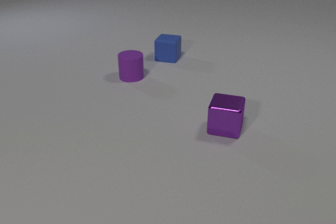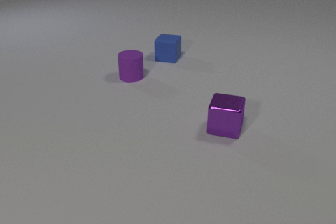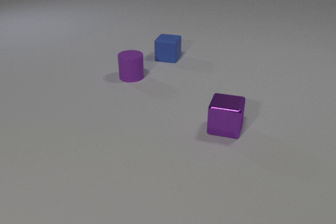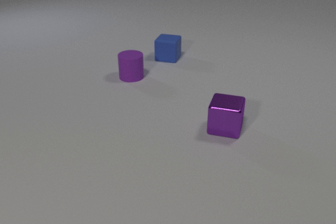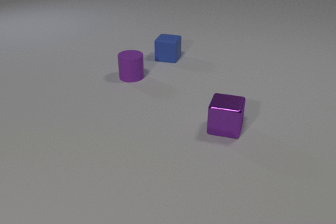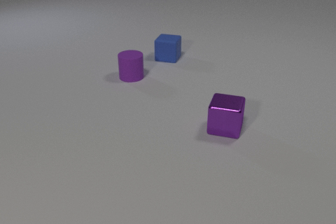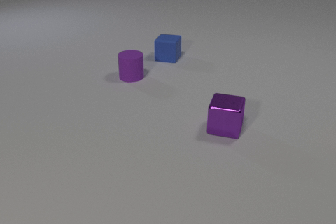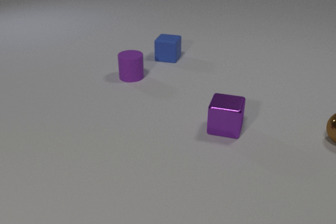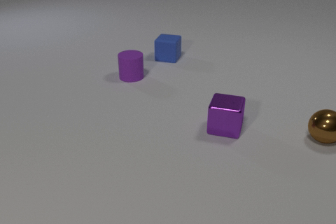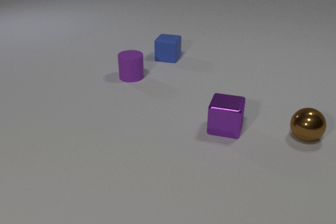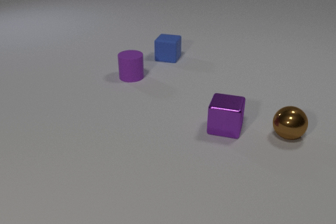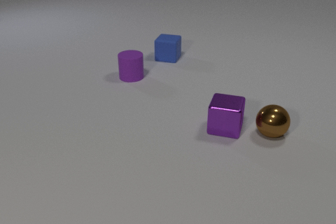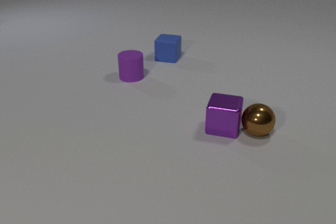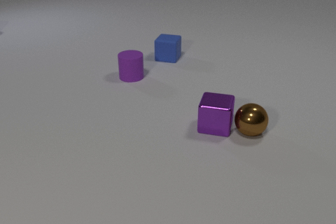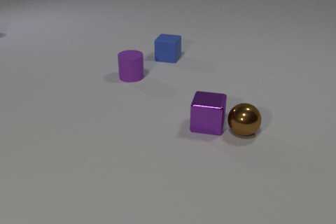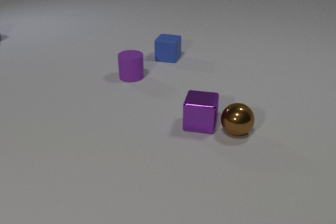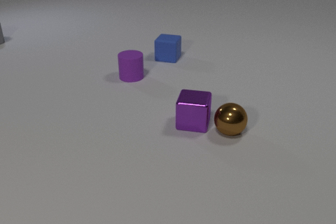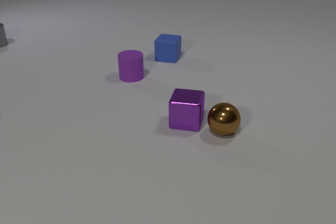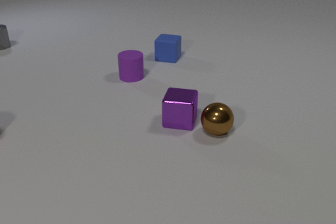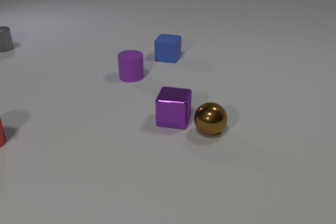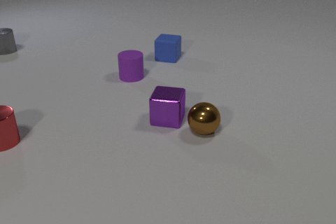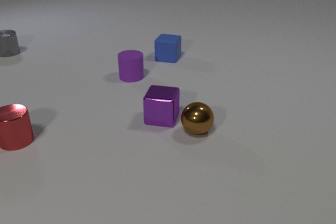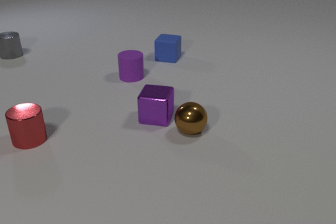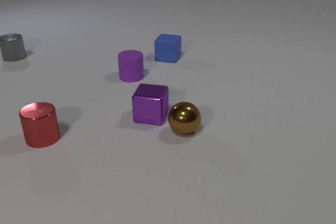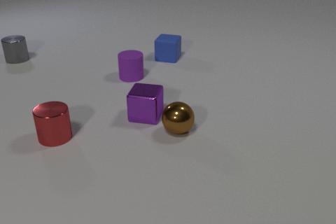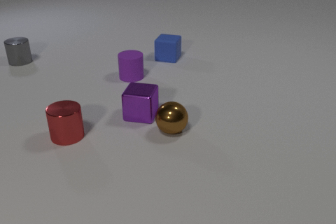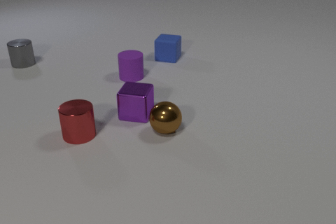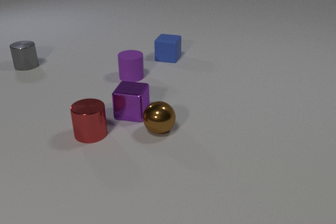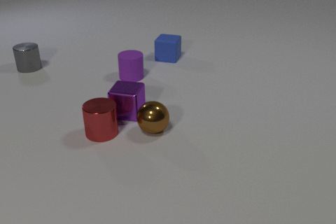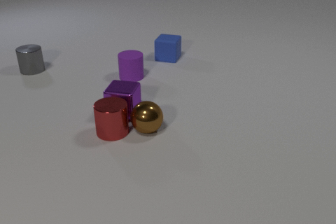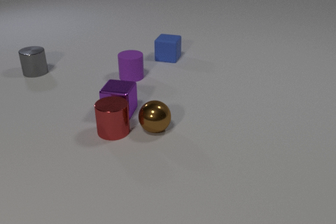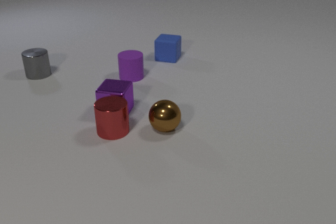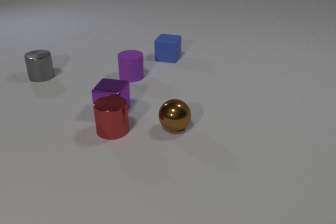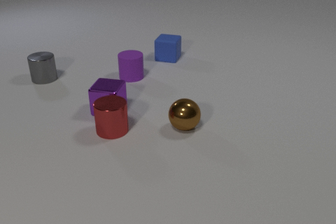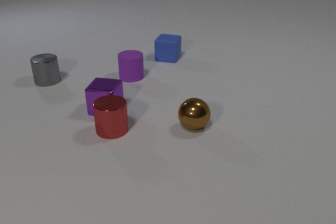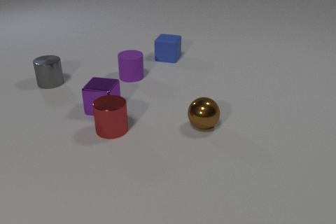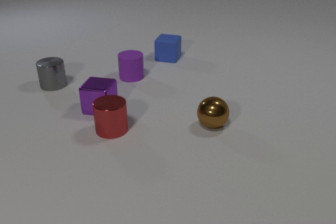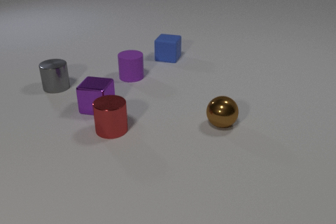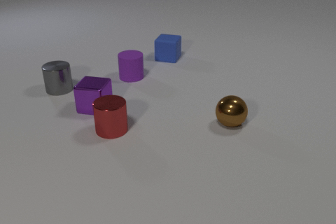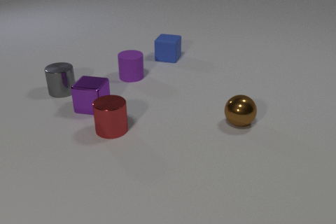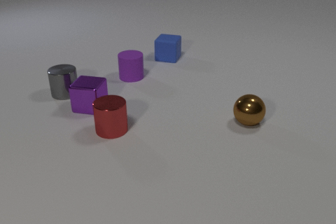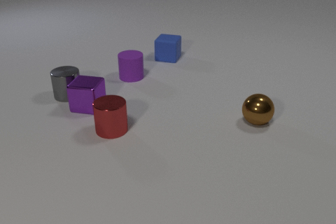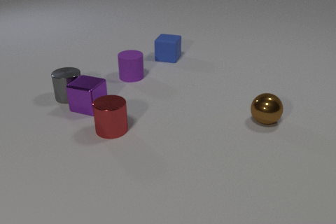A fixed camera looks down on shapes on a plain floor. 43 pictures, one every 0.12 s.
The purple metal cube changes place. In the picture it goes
to the left.
The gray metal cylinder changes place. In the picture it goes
toward the camera.
0.00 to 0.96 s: The brown metal sphere comes in at the right edge, rolls to the left.
0.96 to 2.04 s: The brown metal sphere rolls to the left. The purple metal cube slides to the left. The gray metal cylinder comes in at the left edge, slides toward the camera. The brown metal sphere and the purple metal cube collide.
2.04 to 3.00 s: The brown metal sphere rolls to the left. The purple metal cube slides to the left. The red metal cylinder comes in at the left edge, slides to the right. The gray metal cylinder slides toward the camera.
3.00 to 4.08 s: The brown metal sphere rolls to the right. The purple metal cube slides to the left and away from the camera. The red metal cylinder slides to the right. The gray metal cylinder slides toward the camera and to the right. The brown metal sphere and the red metal cylinder collide.
4.08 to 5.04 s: The brown metal sphere rolls to the right. The purple metal cube slides to the left and away from the camera. The gray metal cylinder slides toward the camera and to the right. The purple metal cube and the gray metal cylinder collide.
What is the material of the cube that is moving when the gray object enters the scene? metal.
How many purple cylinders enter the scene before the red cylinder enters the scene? 0.
How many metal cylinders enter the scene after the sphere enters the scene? 2.
